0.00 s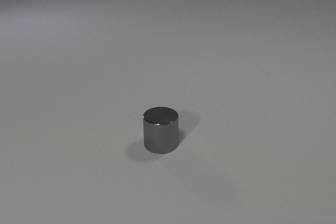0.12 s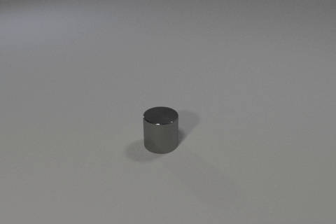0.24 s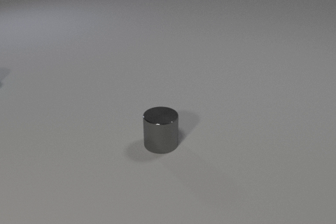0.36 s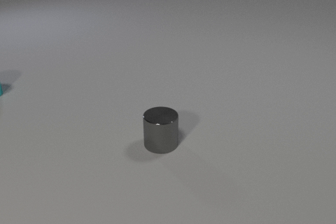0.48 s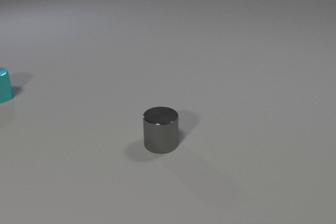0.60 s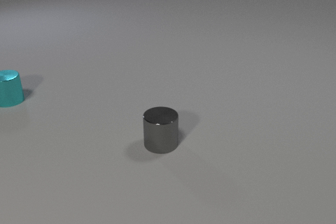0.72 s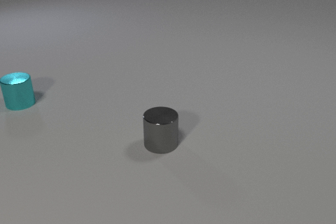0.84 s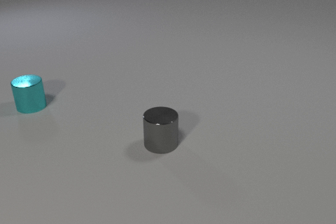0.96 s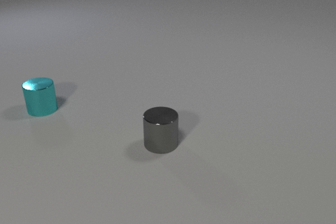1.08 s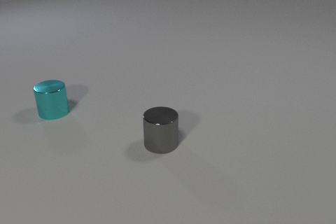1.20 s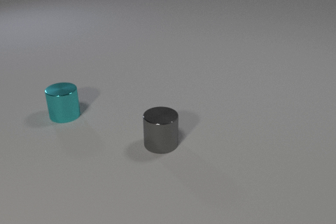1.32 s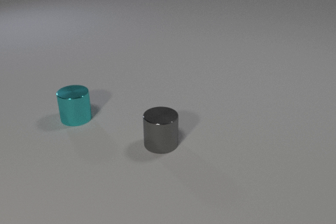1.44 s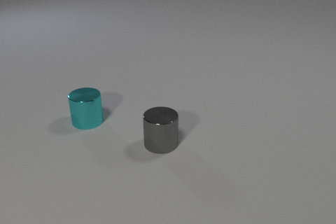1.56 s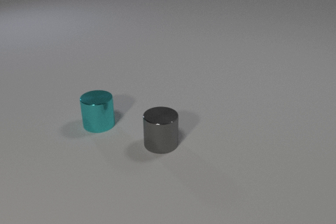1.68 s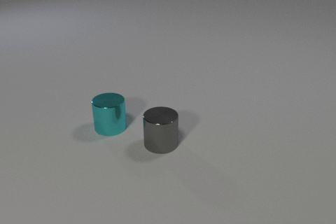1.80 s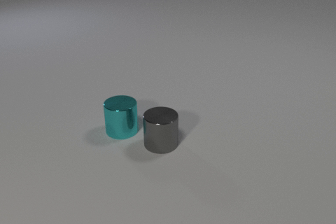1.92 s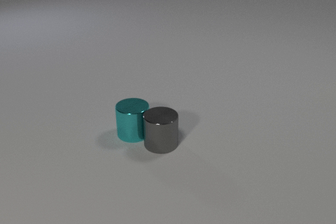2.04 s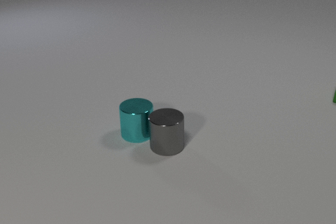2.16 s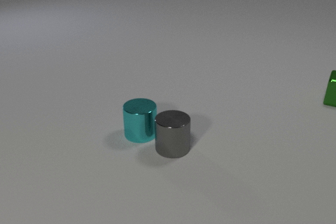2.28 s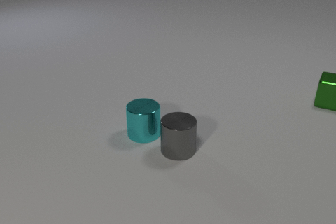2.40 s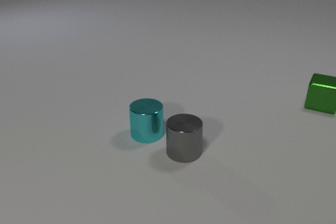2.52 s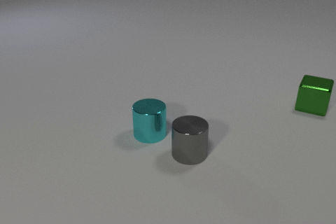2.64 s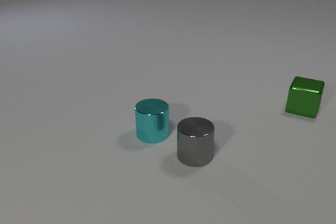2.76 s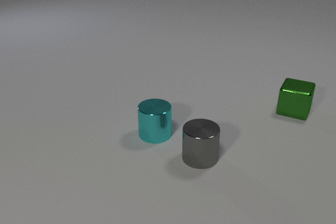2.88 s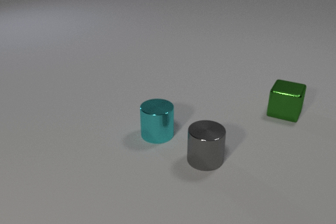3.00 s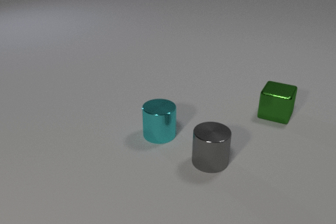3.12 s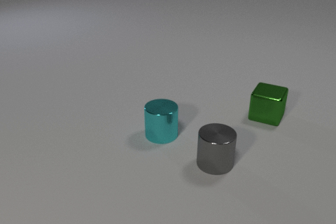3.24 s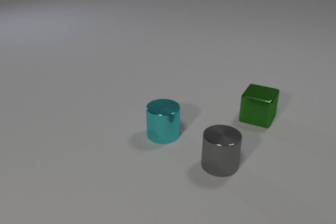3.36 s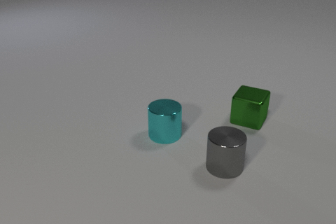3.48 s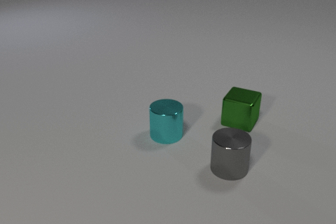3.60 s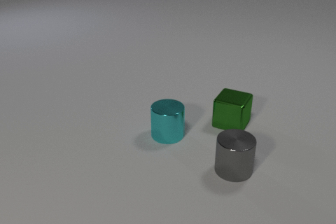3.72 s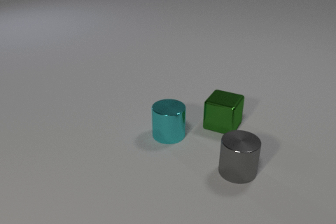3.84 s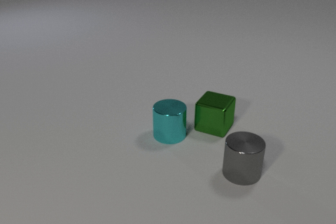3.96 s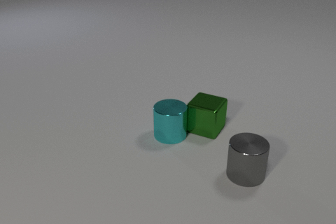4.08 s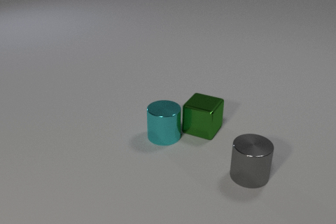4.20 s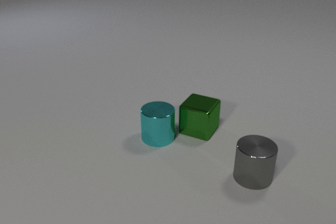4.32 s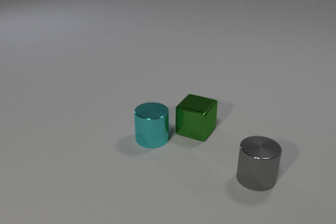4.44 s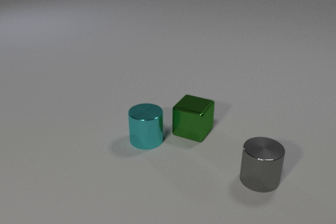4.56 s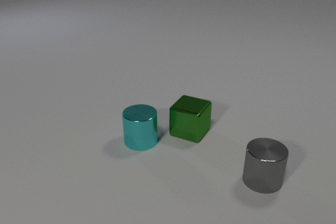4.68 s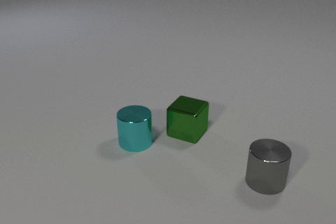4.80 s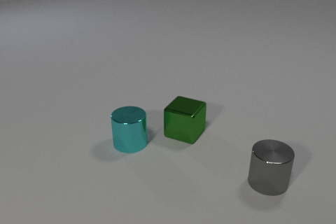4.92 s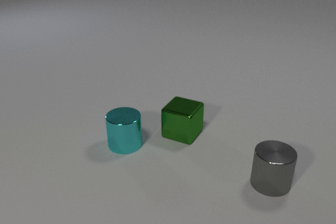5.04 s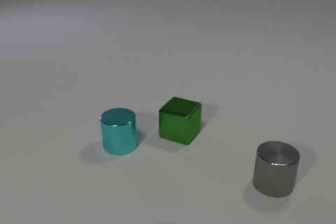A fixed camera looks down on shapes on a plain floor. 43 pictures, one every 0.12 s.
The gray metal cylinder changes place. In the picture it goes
to the right.
0.00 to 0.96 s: The cyan metal cylinder comes in at the left edge, slides toward the camera and to the right.
0.96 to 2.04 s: The cyan metal cylinder slides to the right and toward the camera. The cyan metal cylinder and the gray metal cylinder collide.
2.04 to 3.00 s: The cyan metal cylinder slides to the right. The gray metal cylinder slides to the right and toward the camera. The green metal cube slides to the left and toward the camera.
3.00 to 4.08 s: The cyan metal cylinder moves, and ends about where it began. The gray metal cylinder slides to the right. The green metal cube slides to the left and toward the camera. The cyan metal cylinder and the green metal cube collide.
4.08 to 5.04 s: The cyan metal cylinder slides to the left. The gray metal cylinder slides to the right. The green metal cube slides to the left and toward the camera.
What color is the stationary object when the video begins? gray.
How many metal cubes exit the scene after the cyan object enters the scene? 0.
How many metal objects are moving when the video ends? 4.
